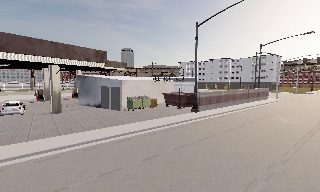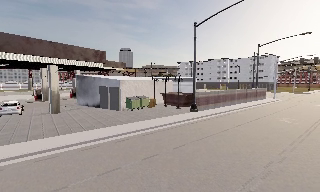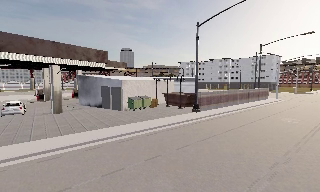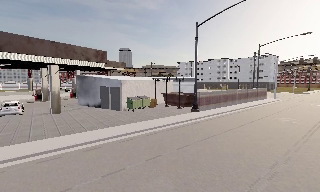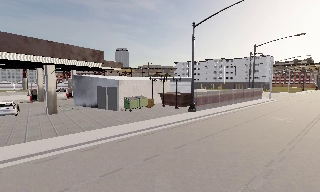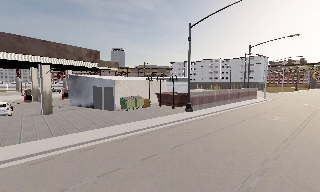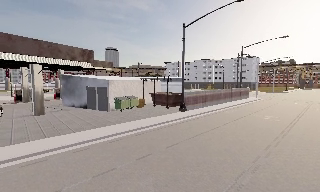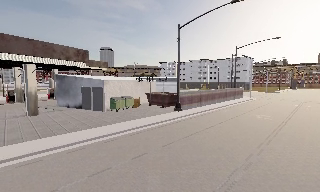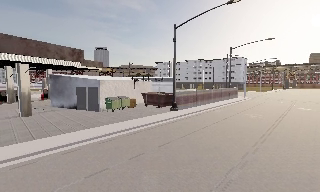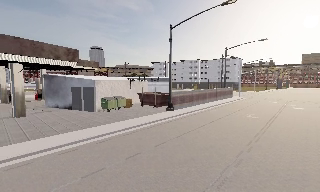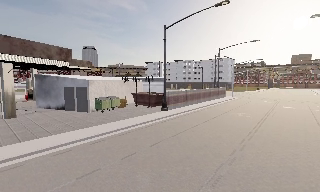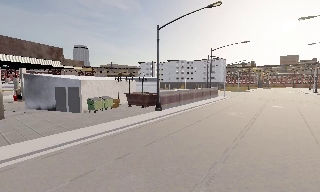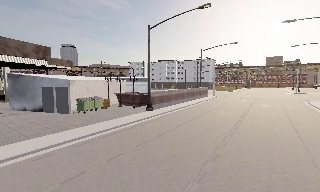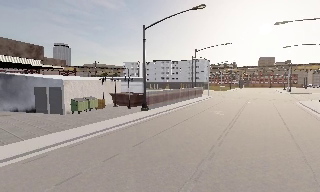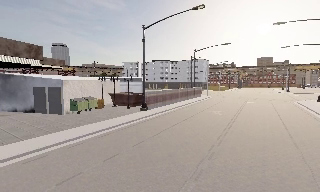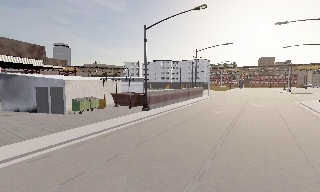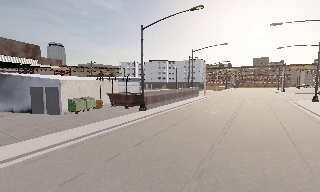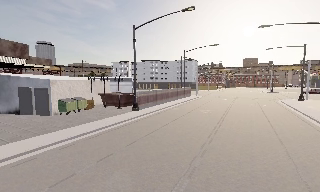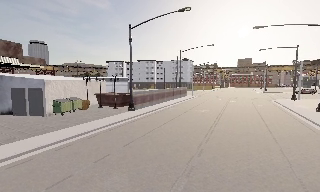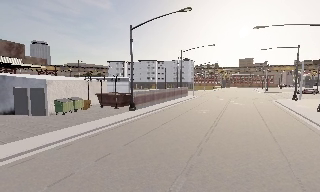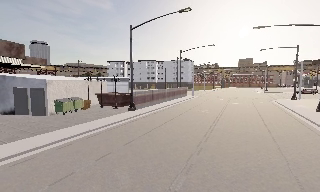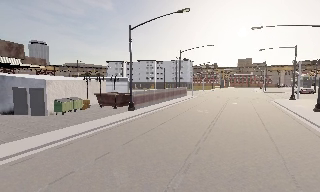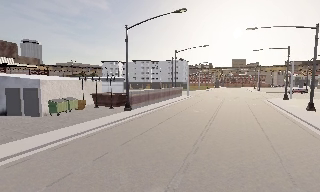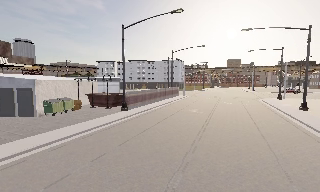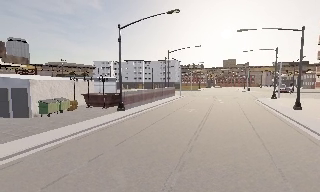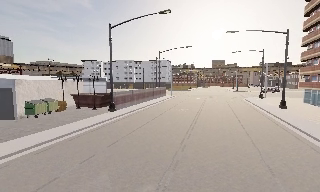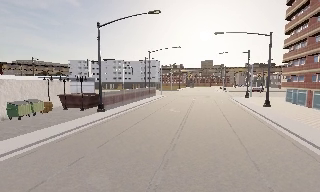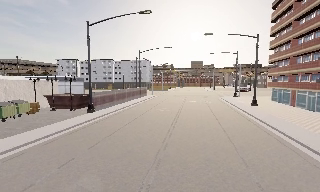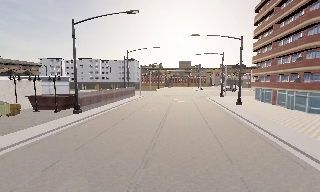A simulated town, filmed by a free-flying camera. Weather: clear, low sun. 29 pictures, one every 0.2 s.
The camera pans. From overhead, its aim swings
clockwise.
The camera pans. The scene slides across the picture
to the left.
0.0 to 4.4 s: The scene slides to the left, as the camera pans about 25 degrees to its right. It travels to its left and backward, about 1.5 m.
4.4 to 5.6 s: The camera pans to its right, which is clockwise from overhead, by about 15 degrees.
The film runs backward here.
